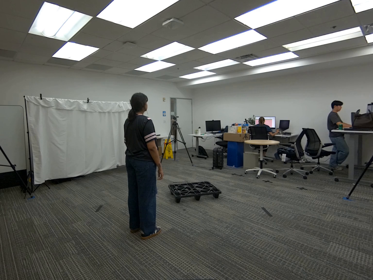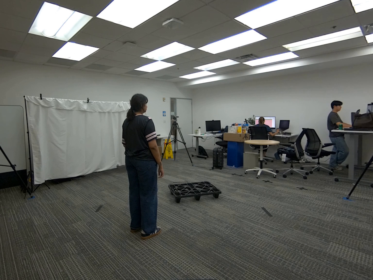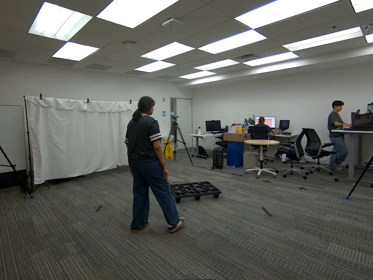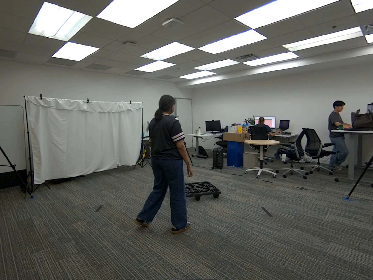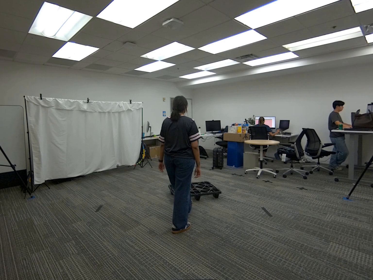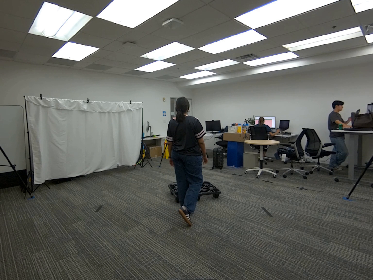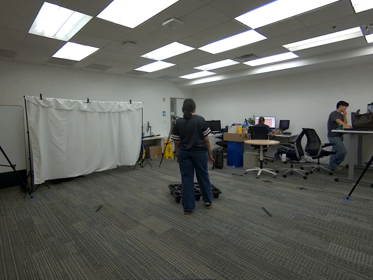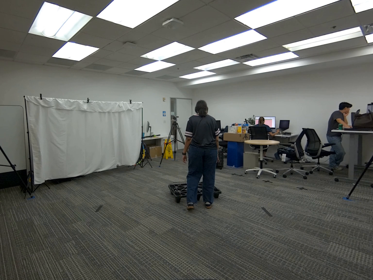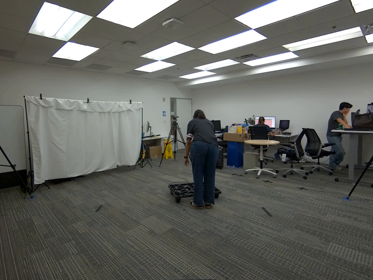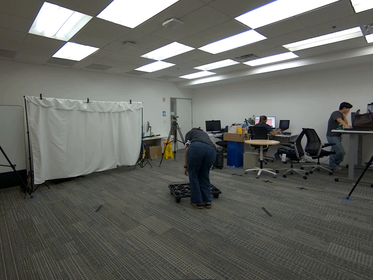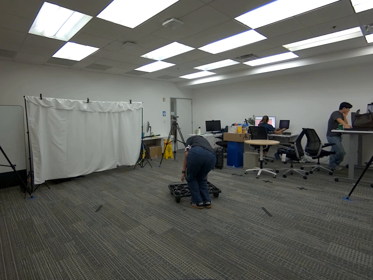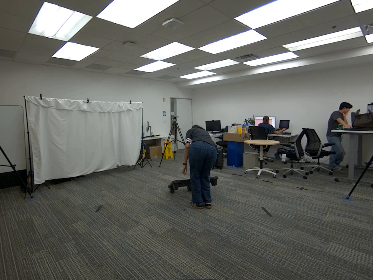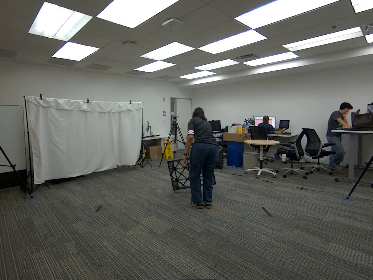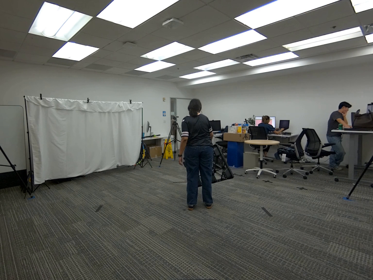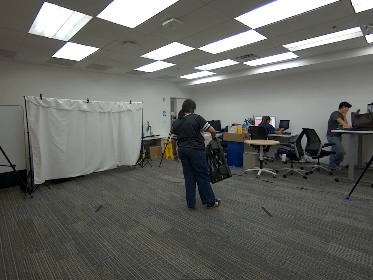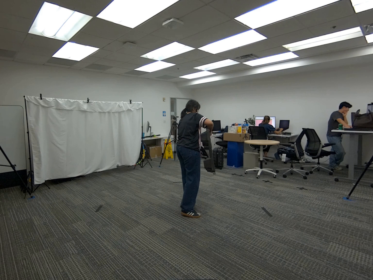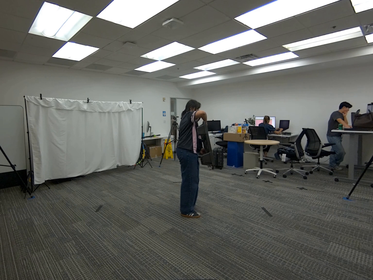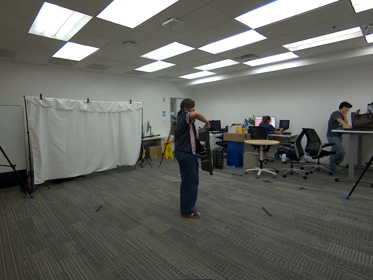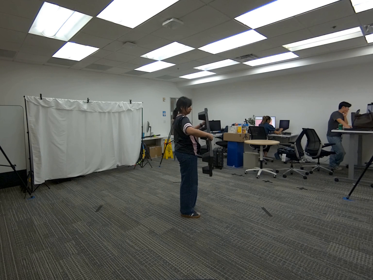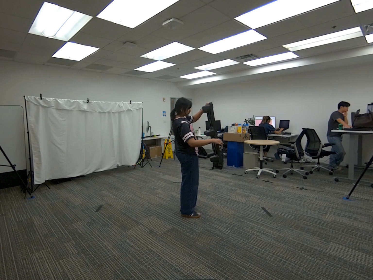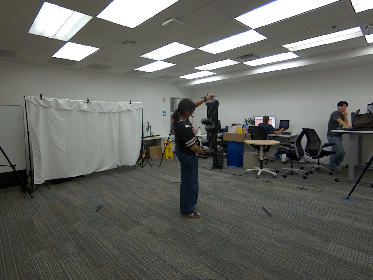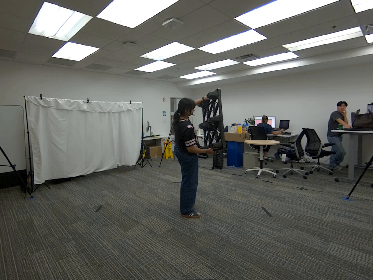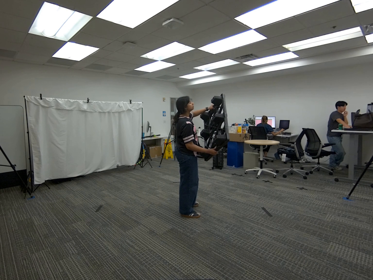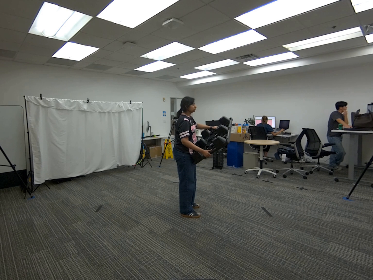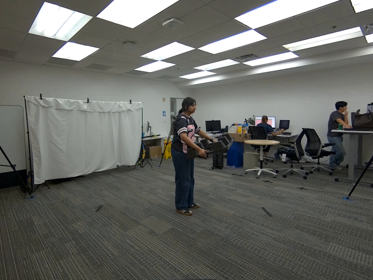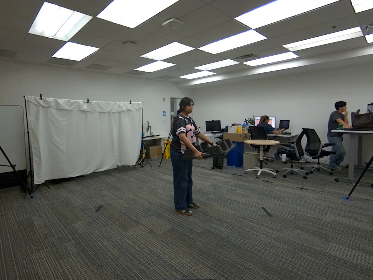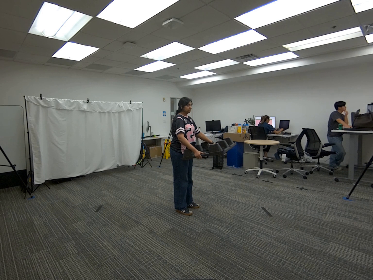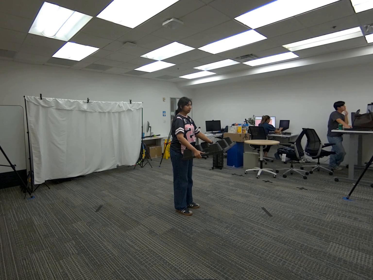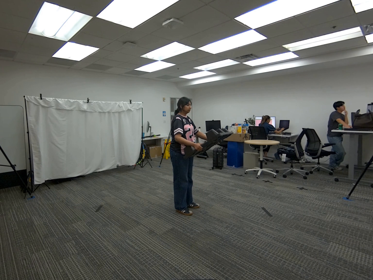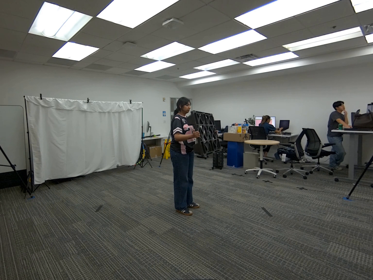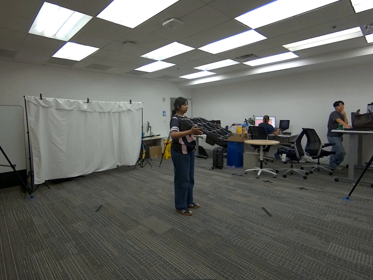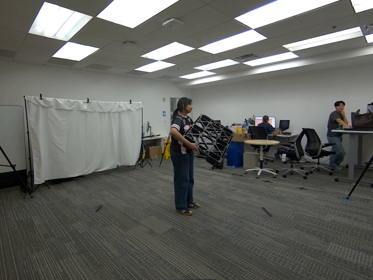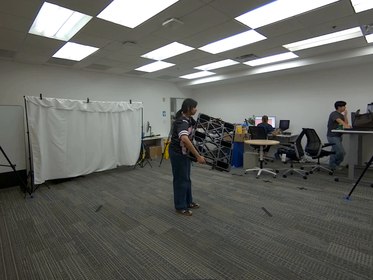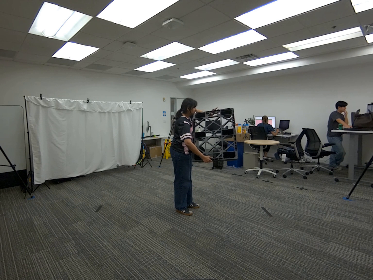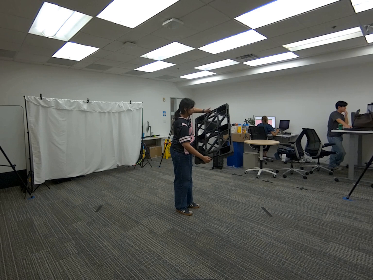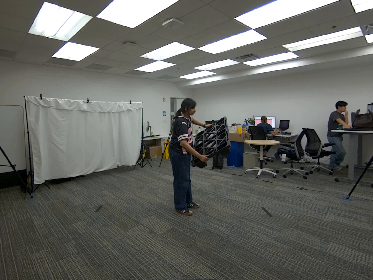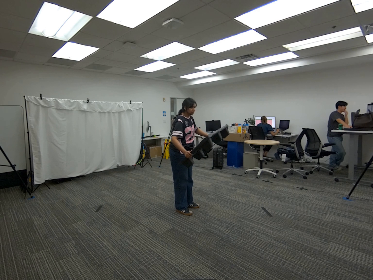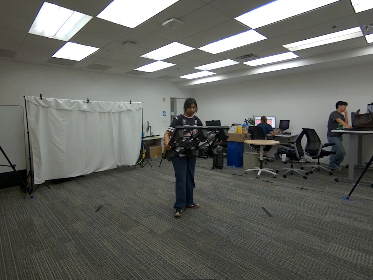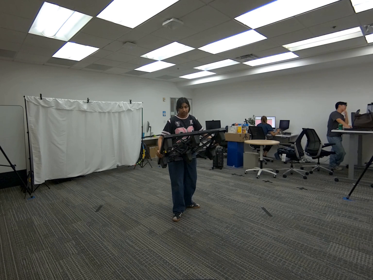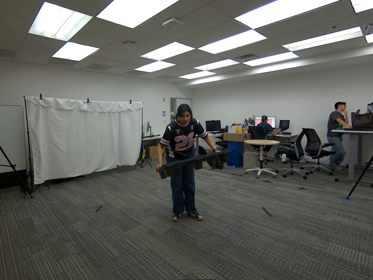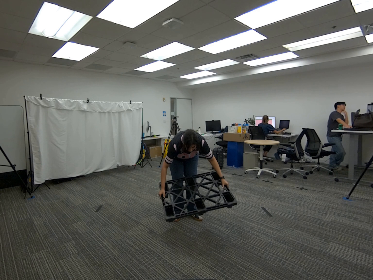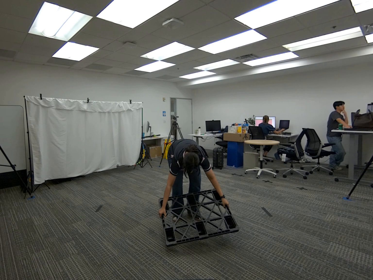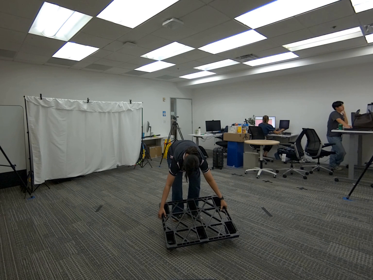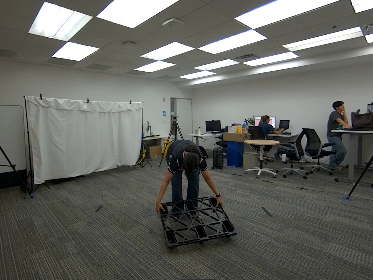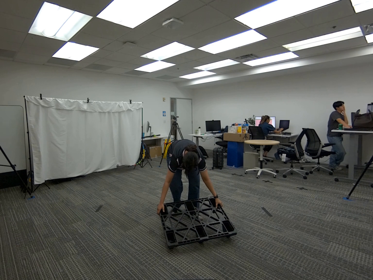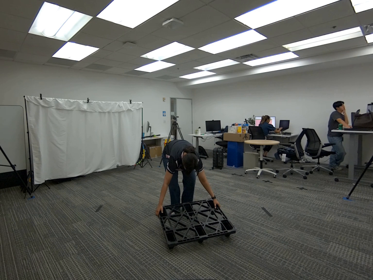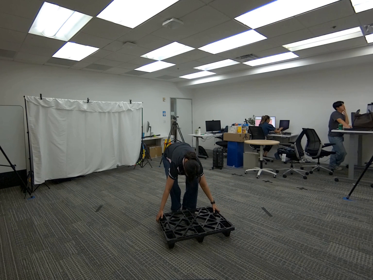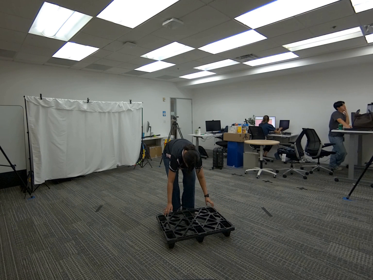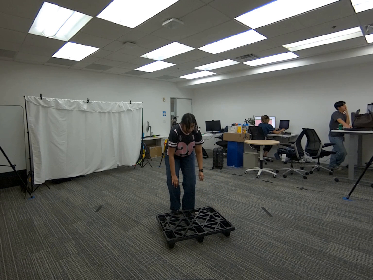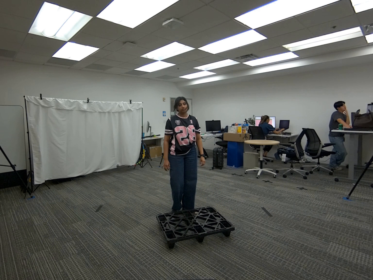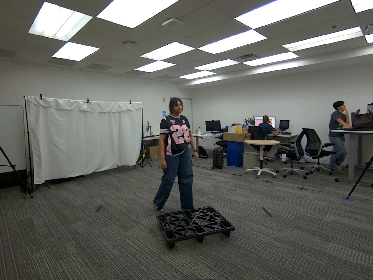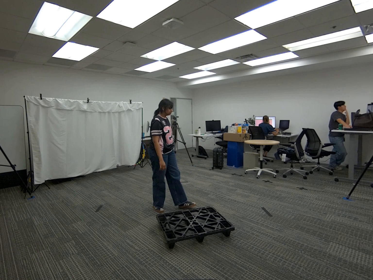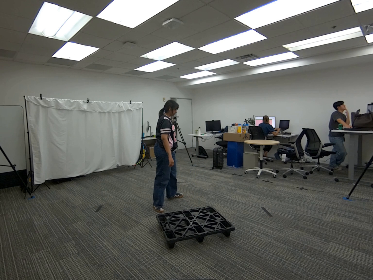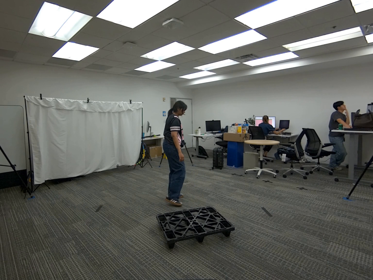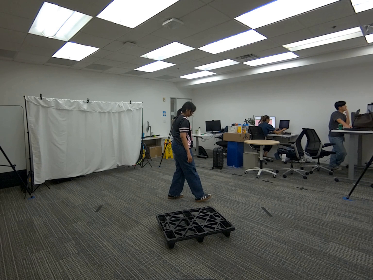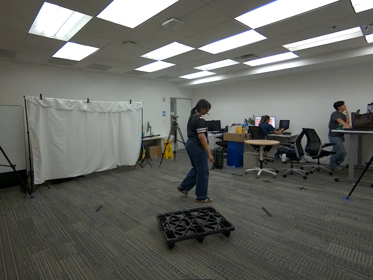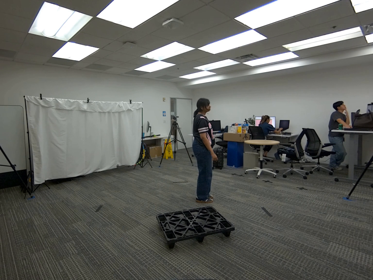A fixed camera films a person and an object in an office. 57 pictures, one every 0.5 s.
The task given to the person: Walk over to the platform on the ground and turn the platform over. Place on the ground when done.
